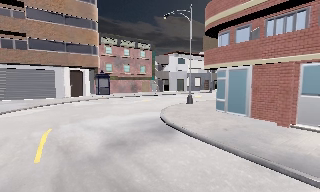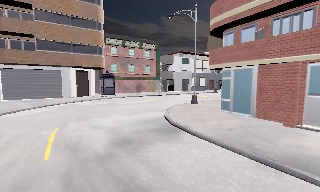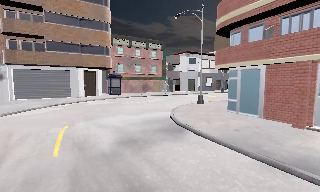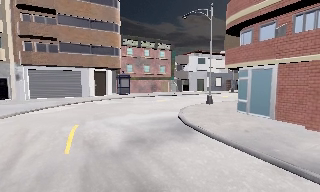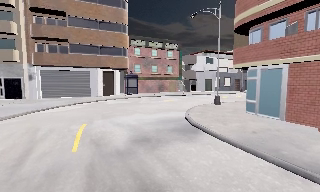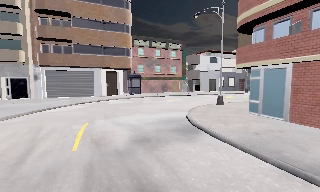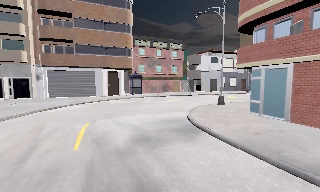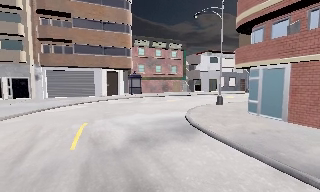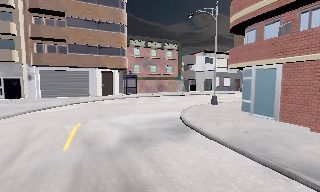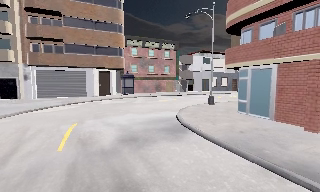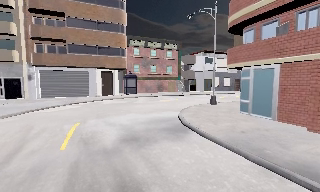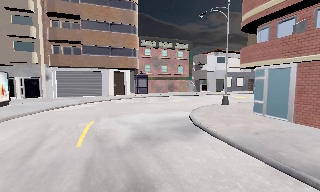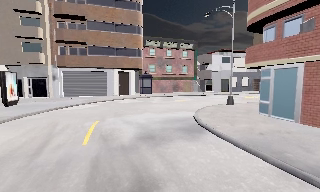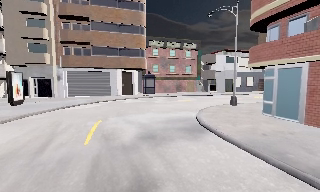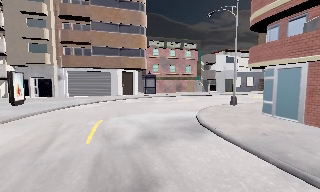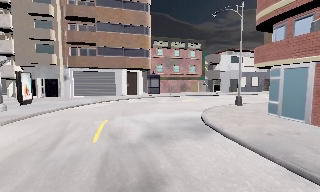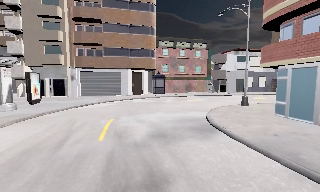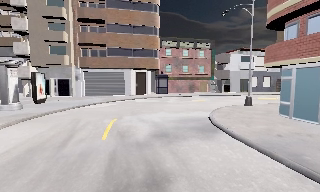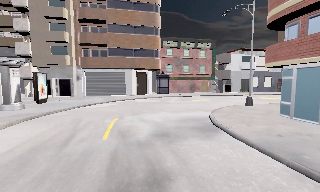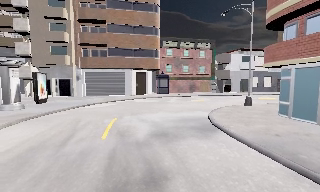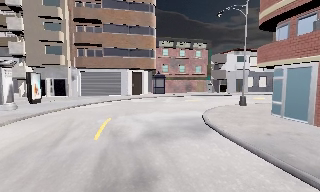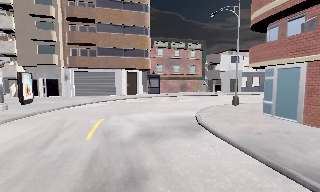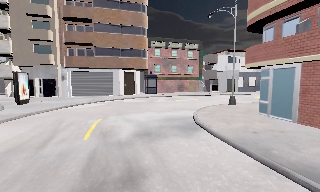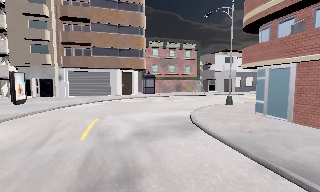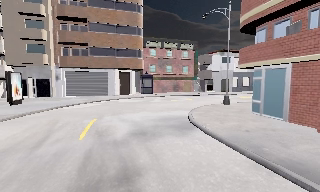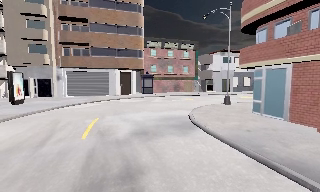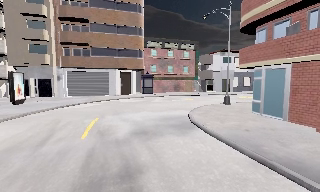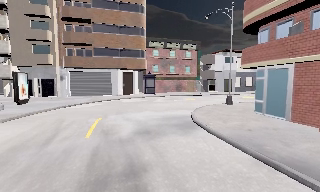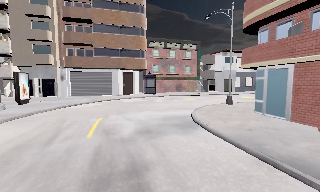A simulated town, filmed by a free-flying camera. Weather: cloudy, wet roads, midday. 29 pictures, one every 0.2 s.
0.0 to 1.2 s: The scene slides to the right, as the camera pans about 10 degrees to its left.
1.2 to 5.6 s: The camera travels backward and to its right, about 1 m, so what stands in front gets smaller.
The film runs backward here.
